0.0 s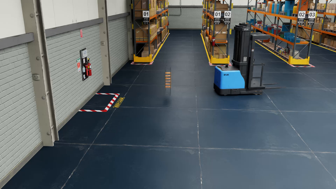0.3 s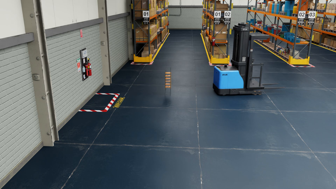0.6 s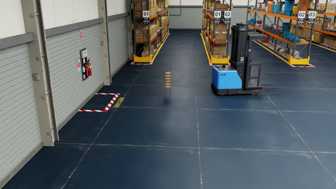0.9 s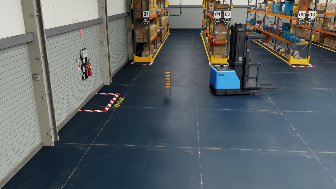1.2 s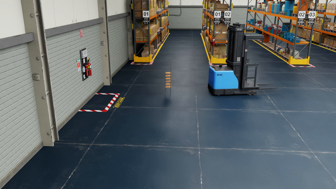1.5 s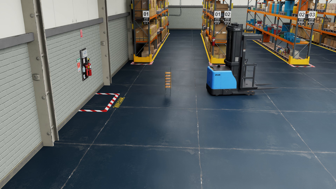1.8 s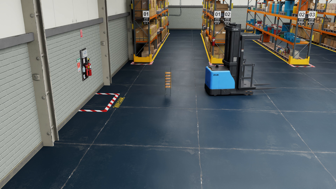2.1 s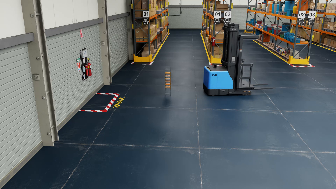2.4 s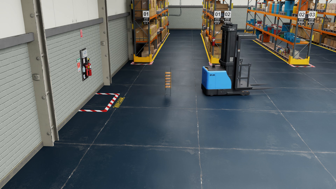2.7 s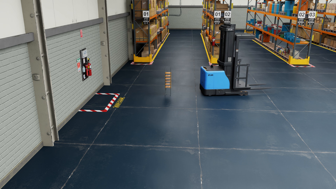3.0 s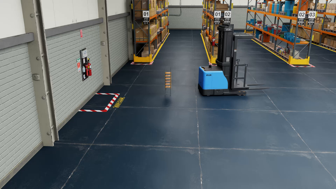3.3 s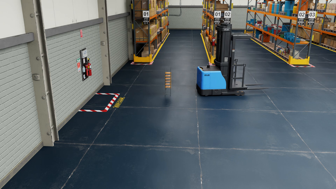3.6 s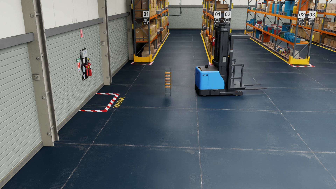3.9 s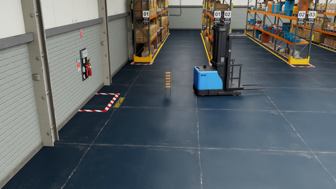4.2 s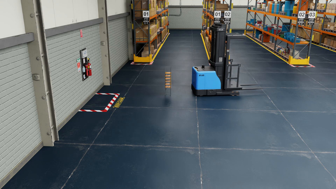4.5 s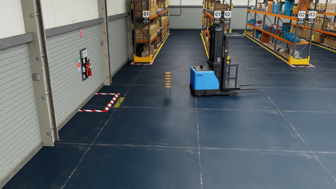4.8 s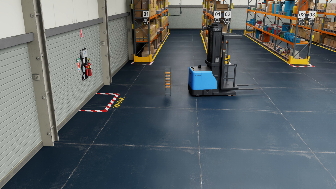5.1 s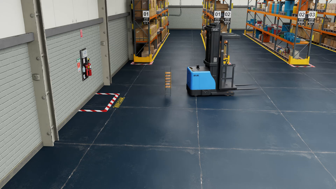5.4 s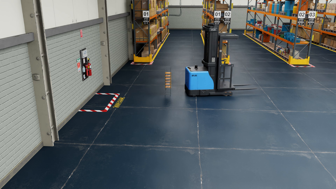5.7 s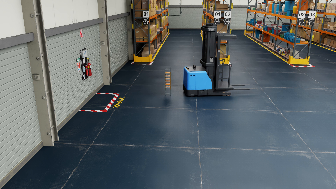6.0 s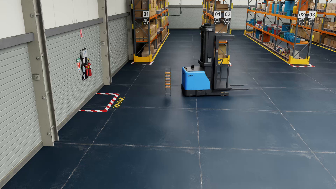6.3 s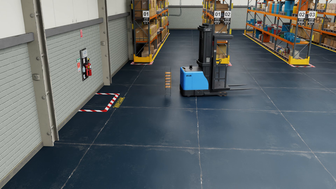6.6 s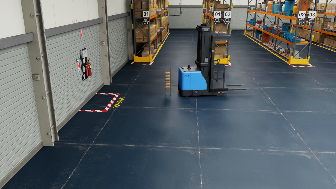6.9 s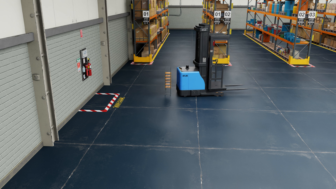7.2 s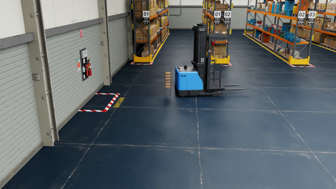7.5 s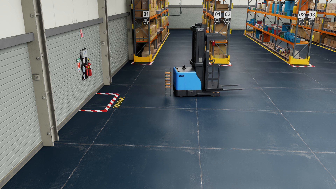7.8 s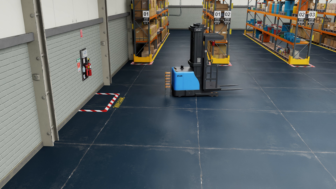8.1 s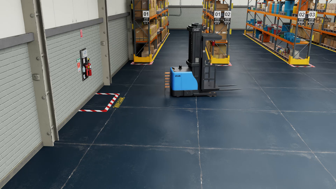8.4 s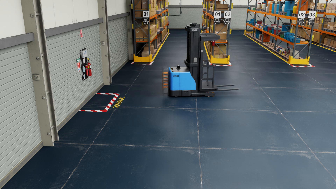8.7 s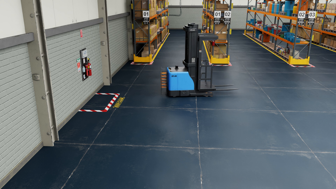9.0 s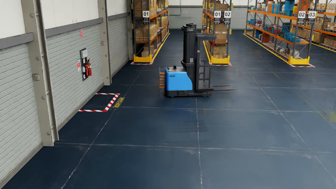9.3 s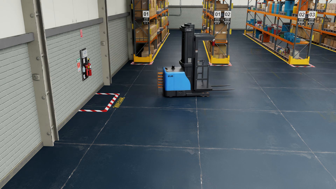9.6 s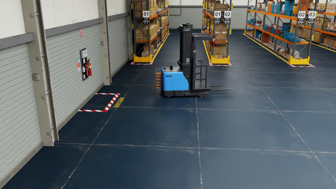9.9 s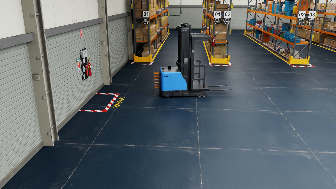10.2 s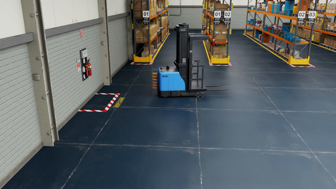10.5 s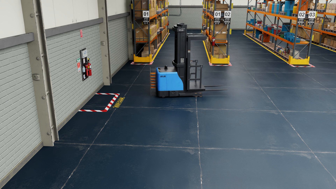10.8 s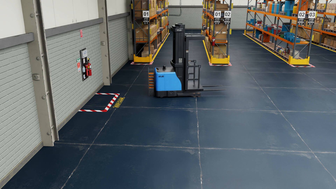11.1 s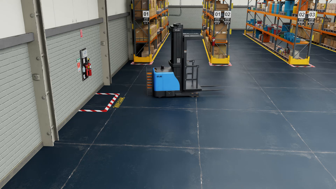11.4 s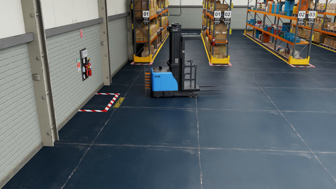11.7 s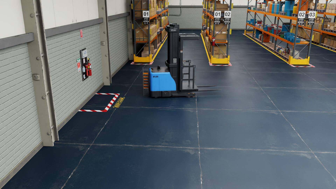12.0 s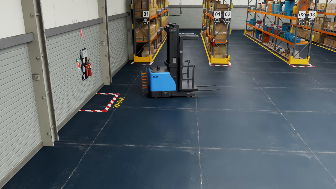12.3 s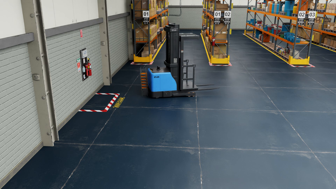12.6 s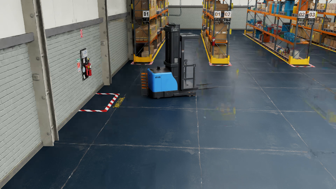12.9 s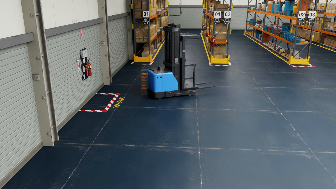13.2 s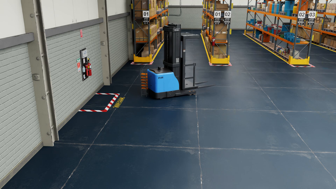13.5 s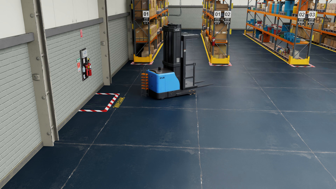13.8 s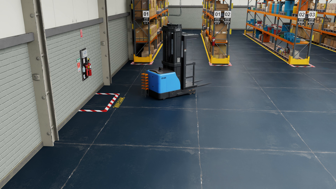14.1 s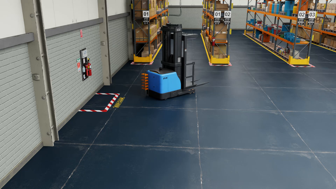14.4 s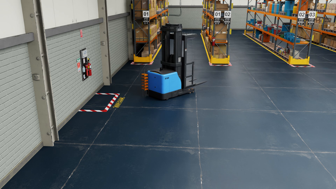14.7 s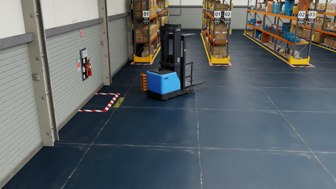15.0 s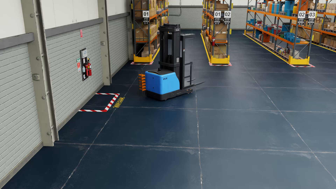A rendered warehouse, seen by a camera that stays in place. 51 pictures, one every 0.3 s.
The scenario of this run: A forklift runs into an object in its way.
